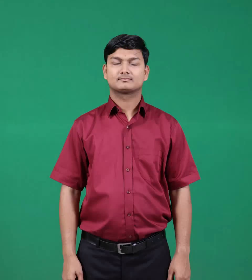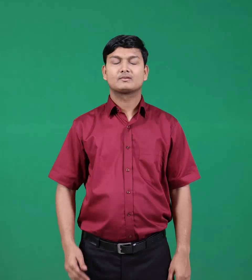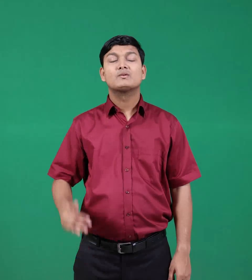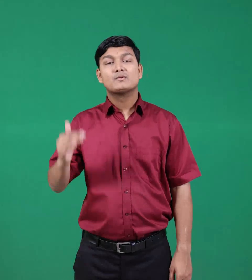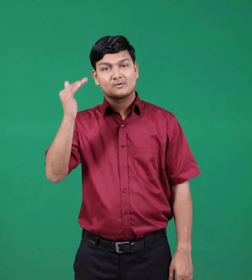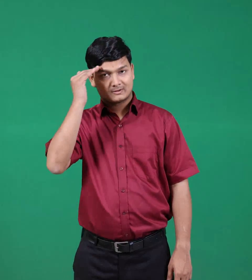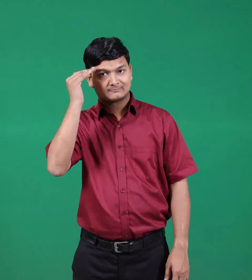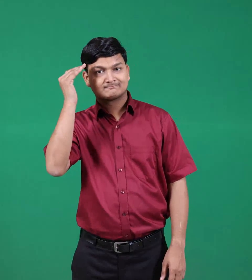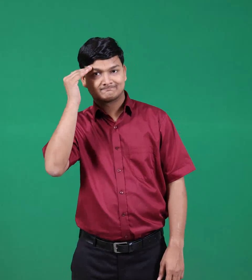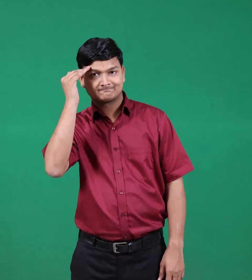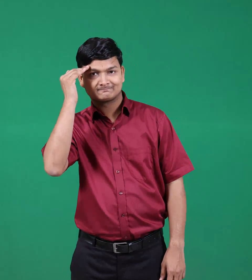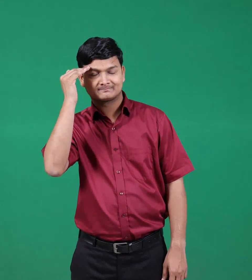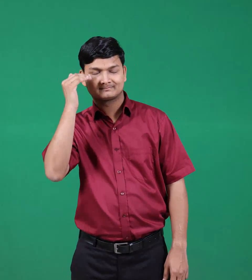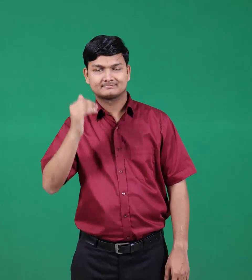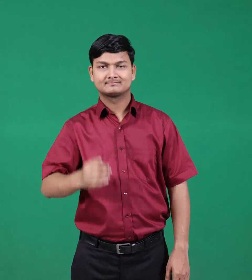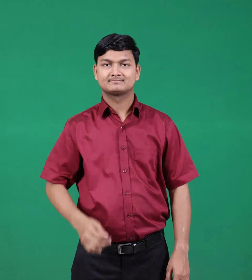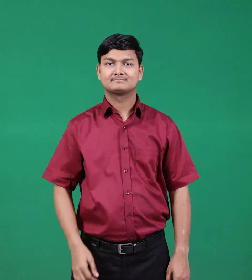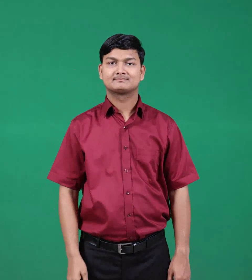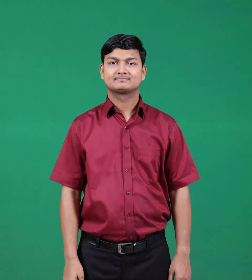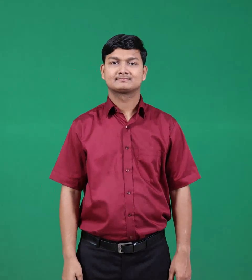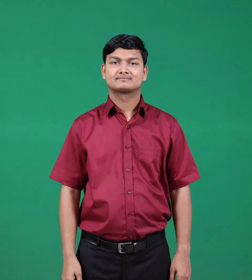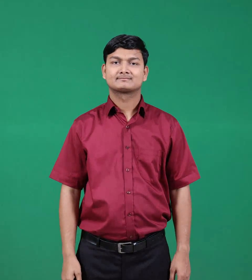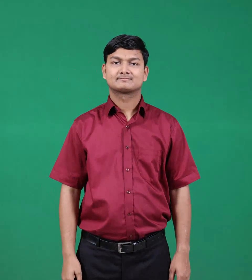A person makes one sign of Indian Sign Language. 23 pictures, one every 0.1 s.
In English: know
